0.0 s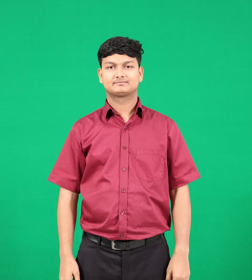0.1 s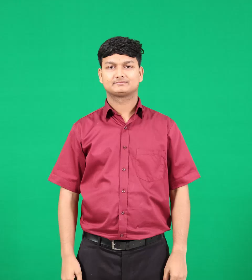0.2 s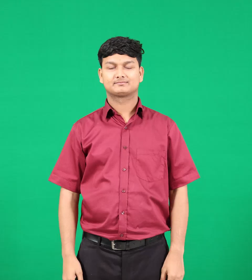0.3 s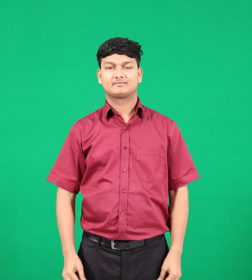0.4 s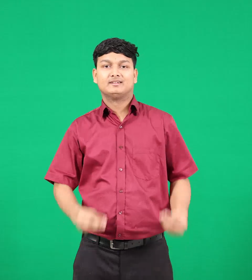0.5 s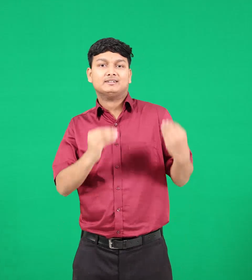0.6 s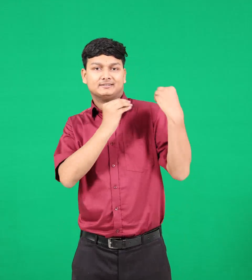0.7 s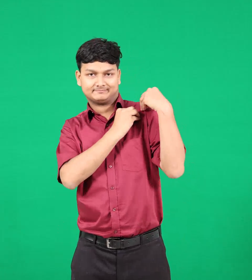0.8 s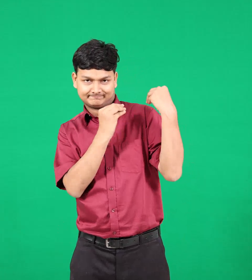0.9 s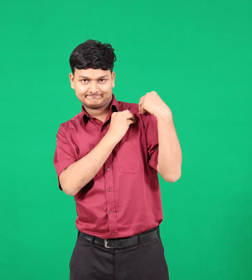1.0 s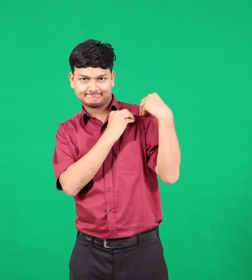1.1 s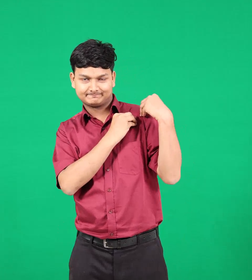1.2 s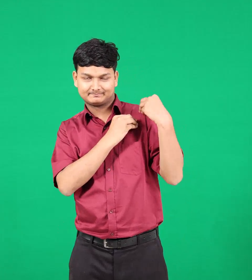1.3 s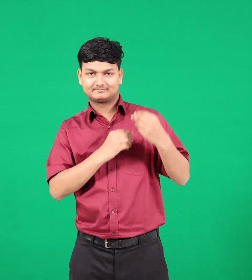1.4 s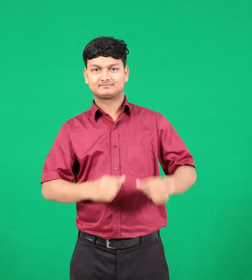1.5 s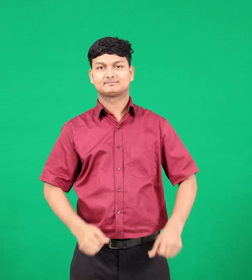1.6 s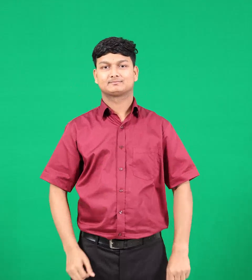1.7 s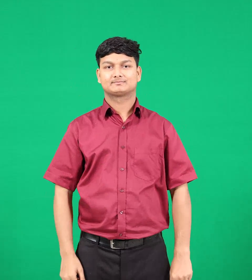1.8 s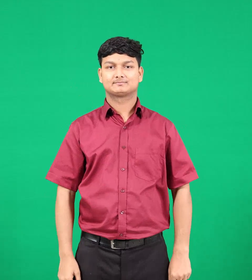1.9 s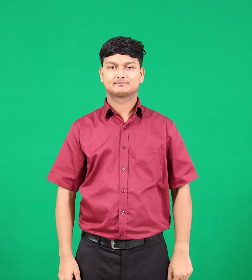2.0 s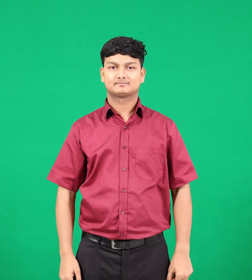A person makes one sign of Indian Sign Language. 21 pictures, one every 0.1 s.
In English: duty
